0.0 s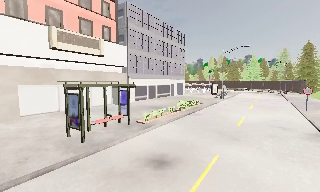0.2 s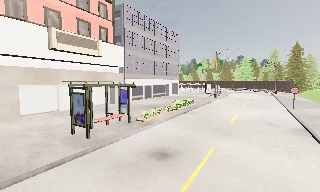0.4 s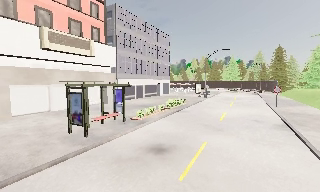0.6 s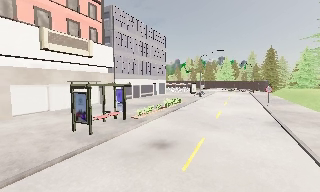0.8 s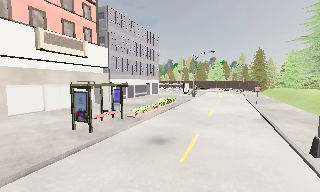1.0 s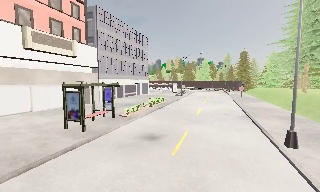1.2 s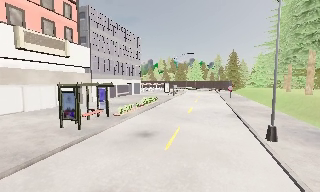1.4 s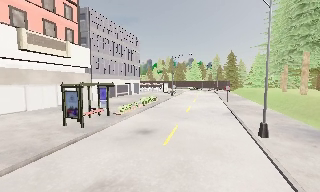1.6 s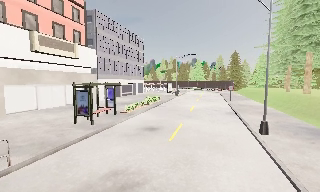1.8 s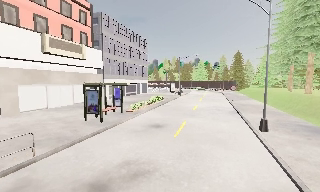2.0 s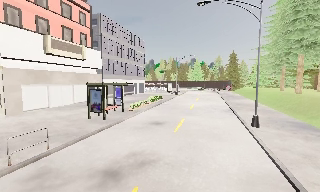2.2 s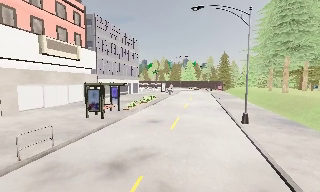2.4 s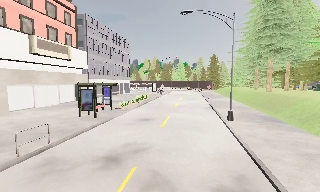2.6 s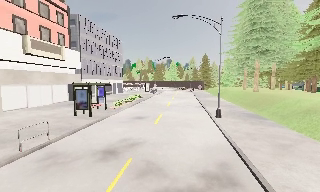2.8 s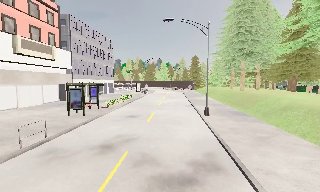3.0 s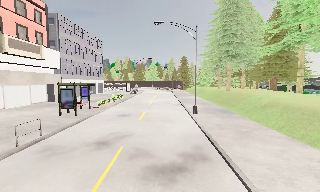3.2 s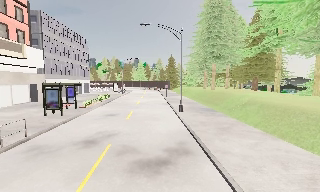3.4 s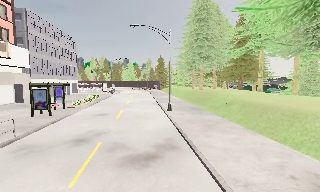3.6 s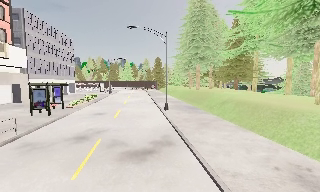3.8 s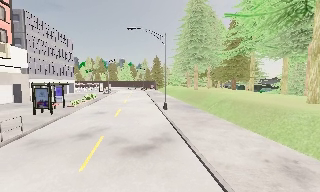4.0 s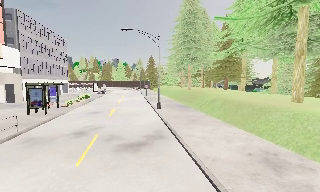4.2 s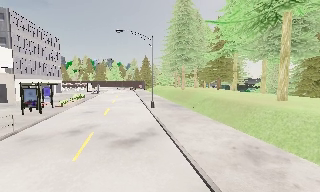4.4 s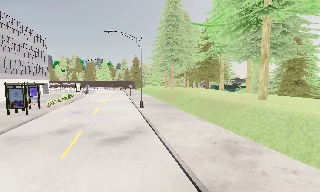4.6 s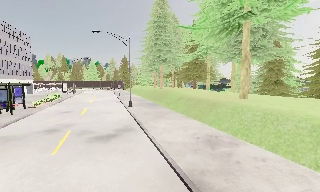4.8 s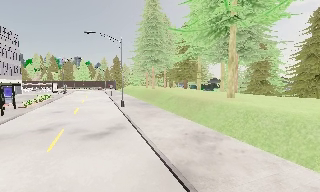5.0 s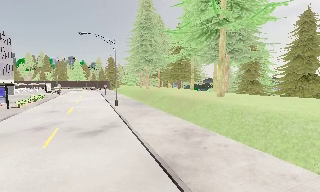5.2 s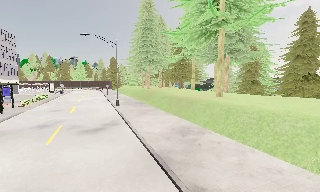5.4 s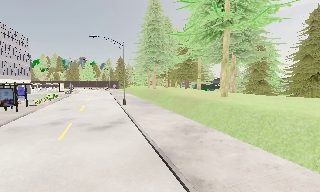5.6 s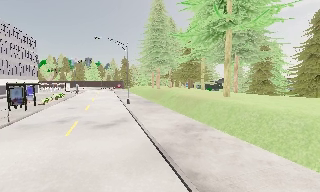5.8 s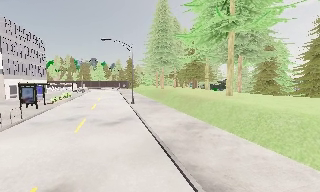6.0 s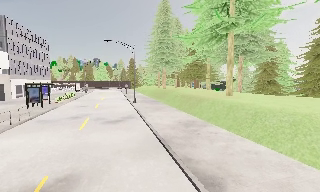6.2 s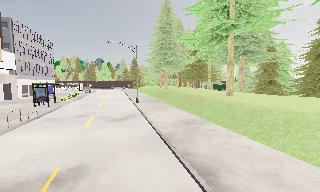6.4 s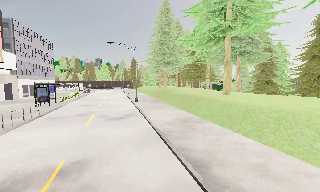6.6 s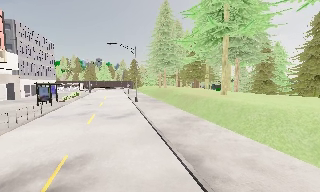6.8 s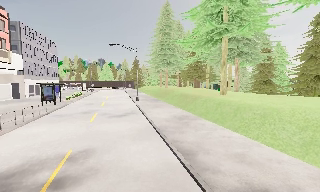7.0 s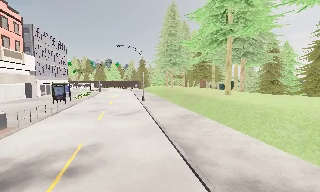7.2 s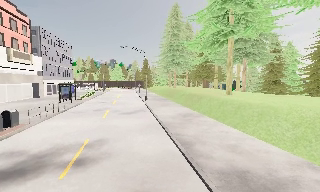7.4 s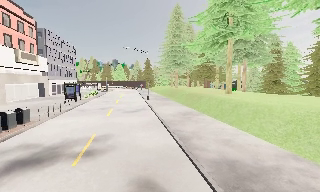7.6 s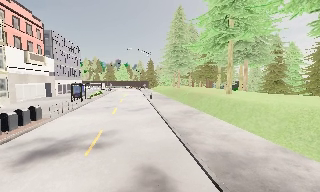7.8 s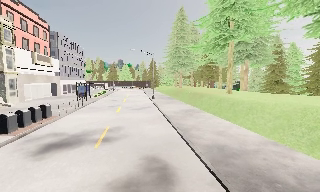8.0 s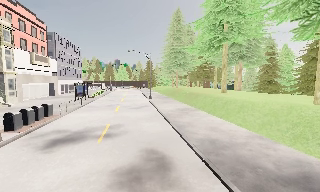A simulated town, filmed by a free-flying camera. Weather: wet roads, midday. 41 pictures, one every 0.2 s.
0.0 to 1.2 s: The camera pans to its right, which is clockwise from overhead, by about 15 degrees. It travels backward and to its left, about 3.5 m, so what stands in front gets smaller.
1.2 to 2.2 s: The camera travels backward, about 3 m, so what stands in front gets smaller.
2.2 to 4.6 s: The camera swings to its right by about 35 degrees, and the scene slides to the left. It travels backward, about 6 m.
4.6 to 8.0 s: The camera travels backward, about 9 m, so what stands in front gets smaller.
The film runs backward here.
